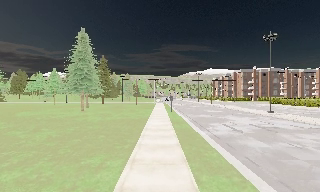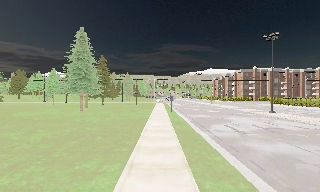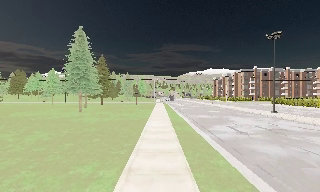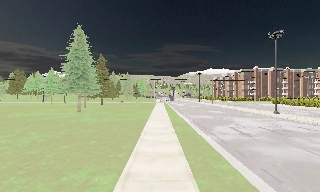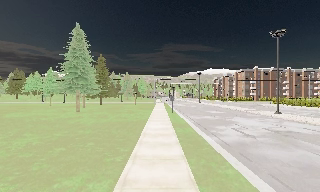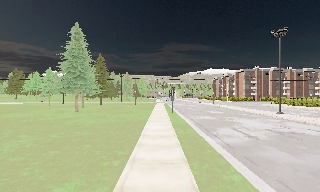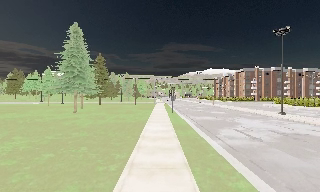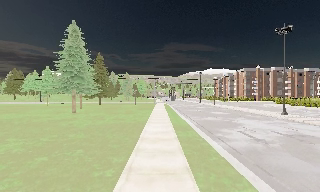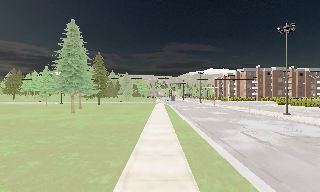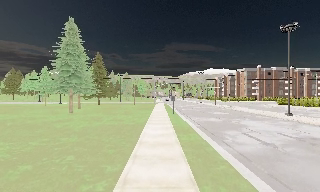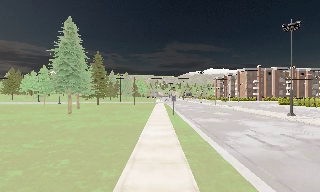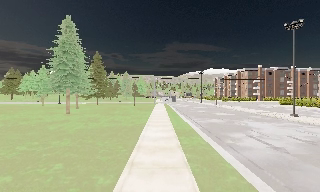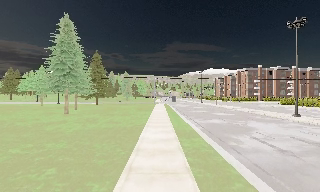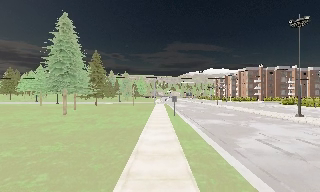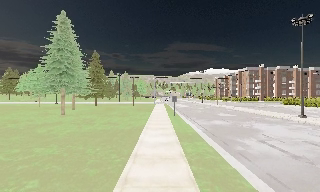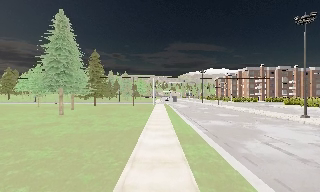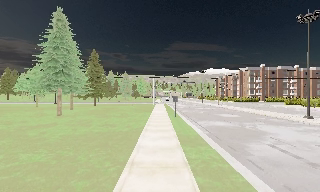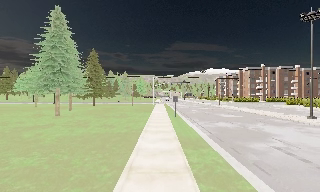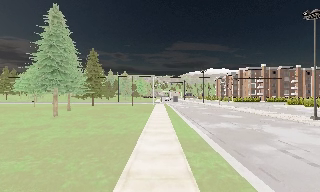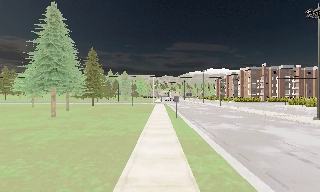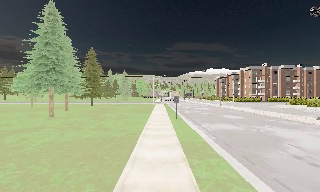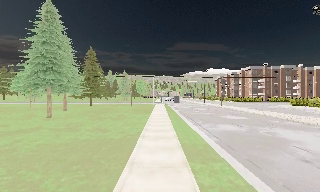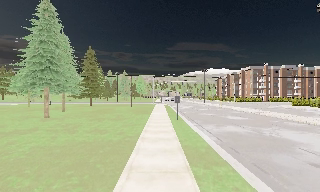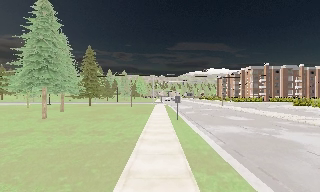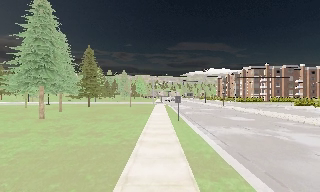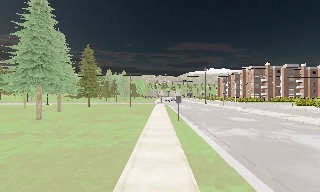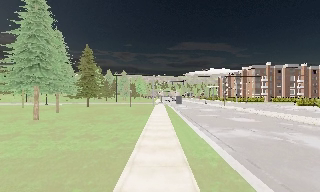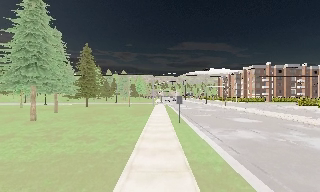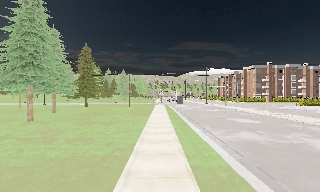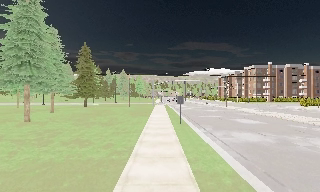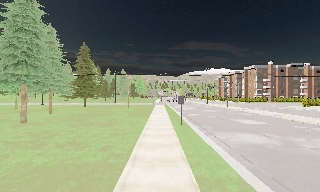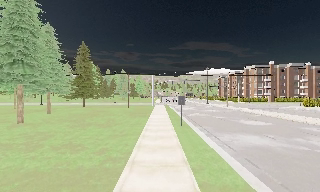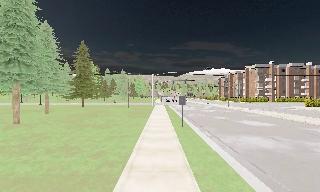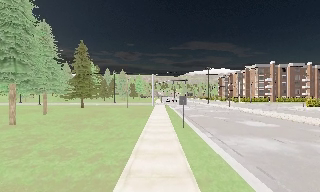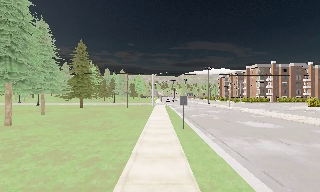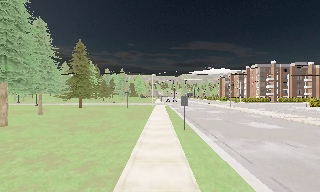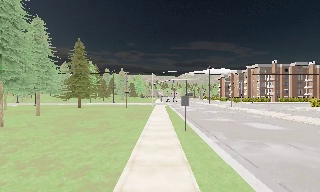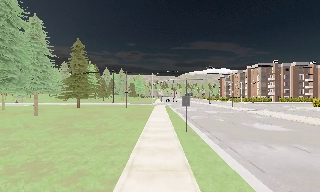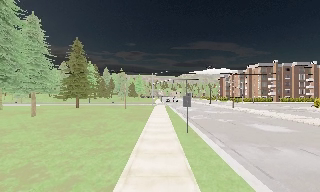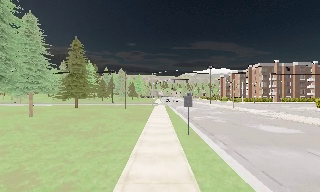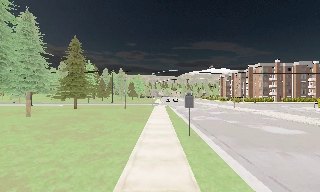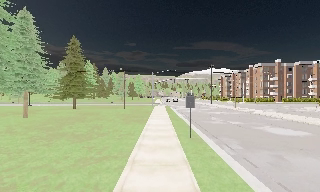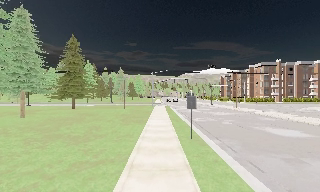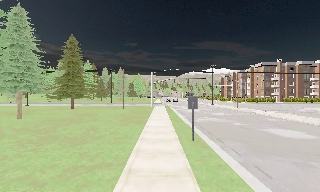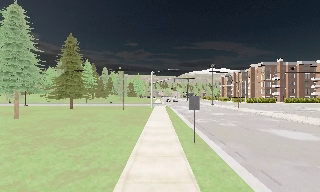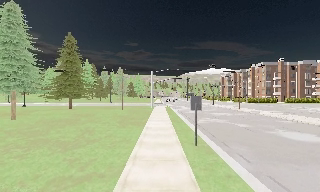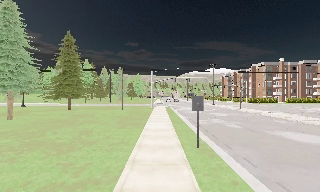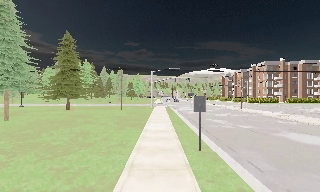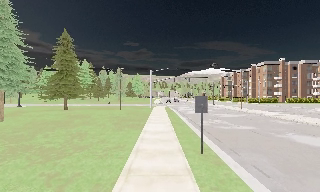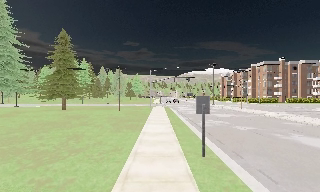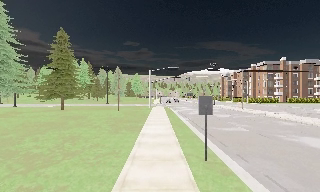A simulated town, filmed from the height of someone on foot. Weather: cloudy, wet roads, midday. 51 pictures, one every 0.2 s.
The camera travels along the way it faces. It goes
forward.
0.0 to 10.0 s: The camera travels forward, about 20 m, so what stands in front looms larger.
The film runs forward here.
